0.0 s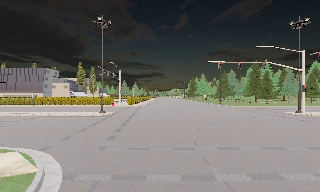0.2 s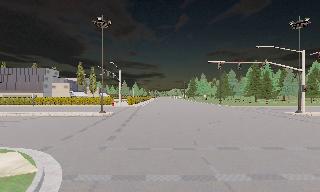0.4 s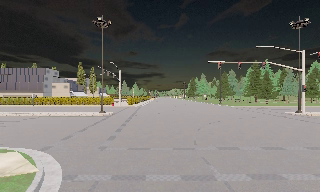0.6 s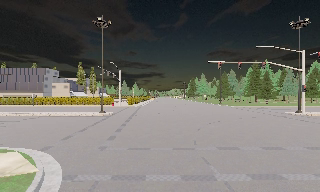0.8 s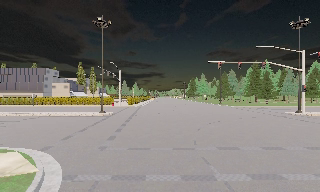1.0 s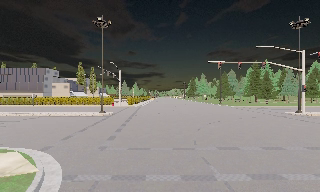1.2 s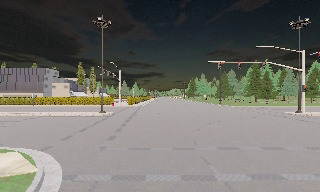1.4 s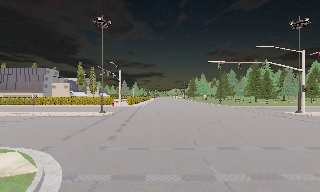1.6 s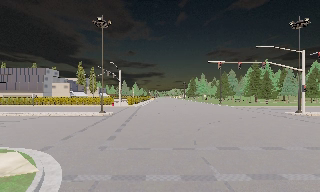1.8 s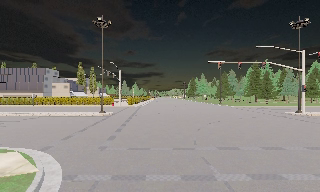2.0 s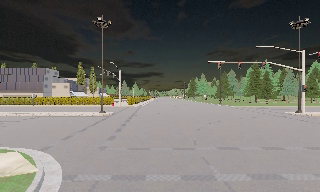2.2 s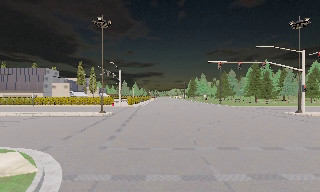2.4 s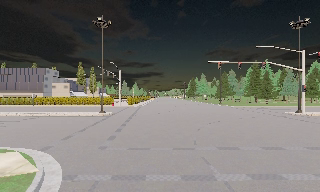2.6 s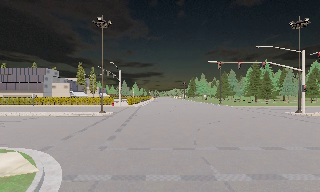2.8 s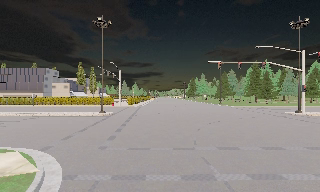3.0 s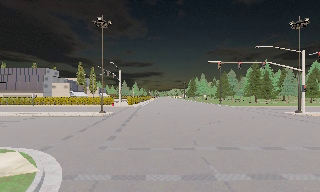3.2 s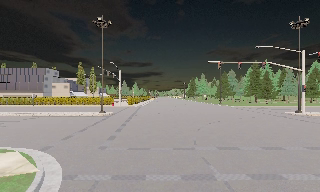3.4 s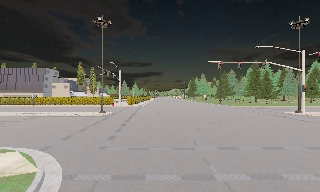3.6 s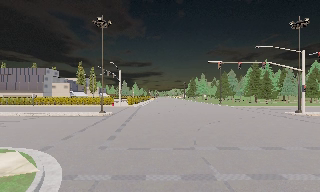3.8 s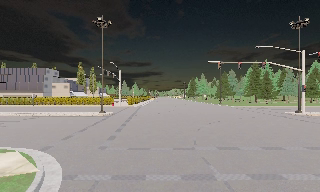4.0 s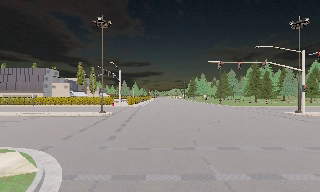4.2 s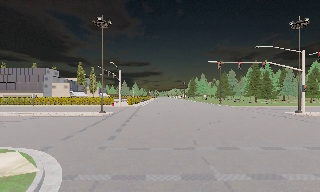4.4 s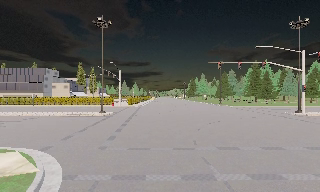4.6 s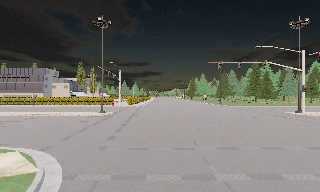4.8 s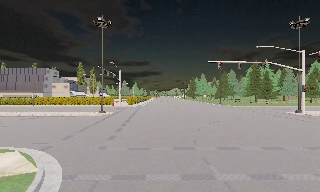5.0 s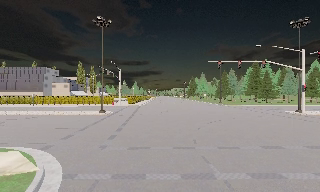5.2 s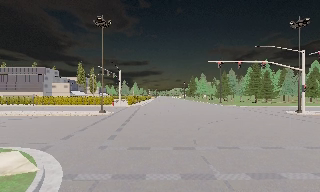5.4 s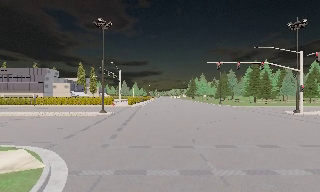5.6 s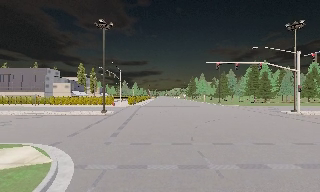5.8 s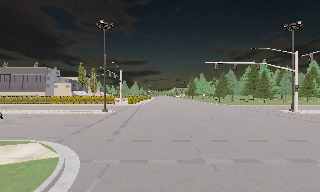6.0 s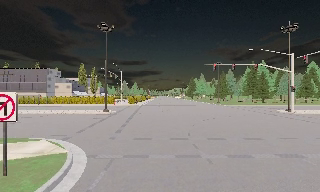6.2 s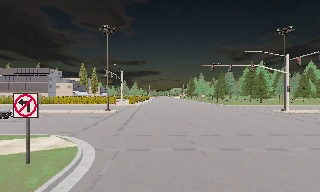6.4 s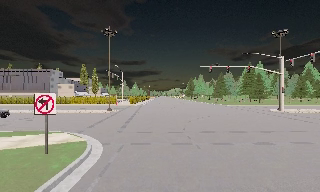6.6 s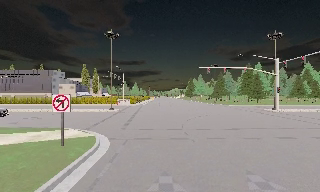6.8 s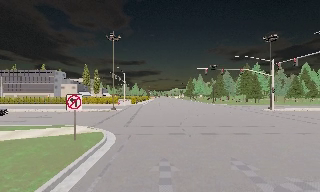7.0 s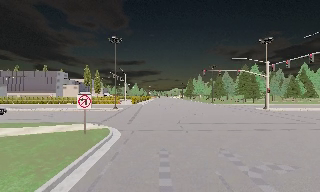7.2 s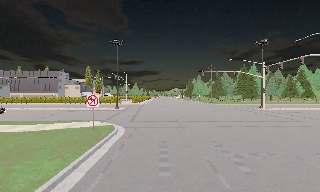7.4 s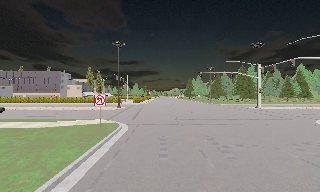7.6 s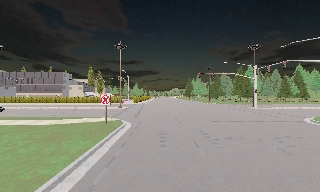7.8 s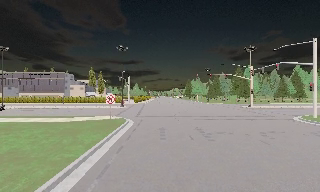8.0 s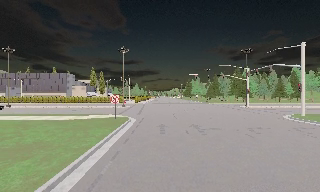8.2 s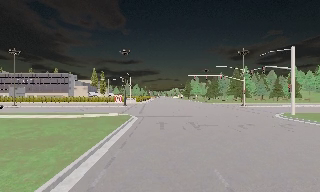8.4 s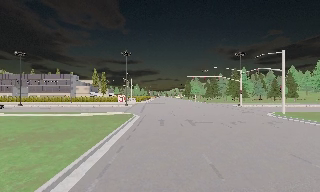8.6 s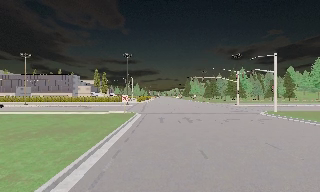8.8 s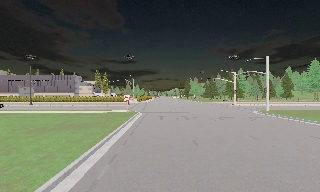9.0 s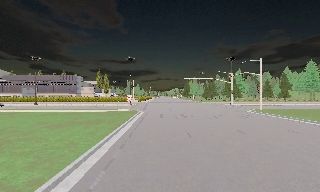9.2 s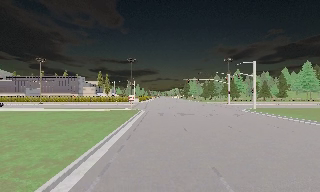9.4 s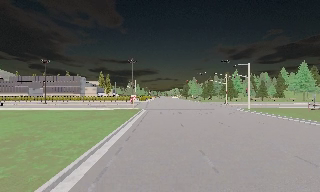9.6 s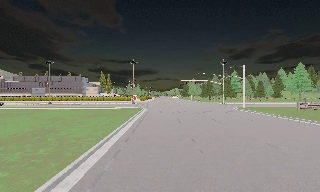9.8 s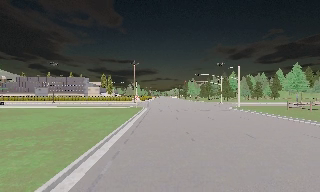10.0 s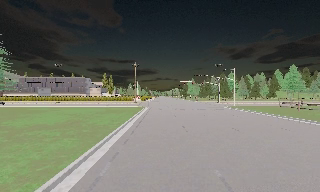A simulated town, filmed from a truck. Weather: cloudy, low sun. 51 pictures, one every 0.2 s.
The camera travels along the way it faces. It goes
backward.
0.0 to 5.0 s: The camera keeps its place and its aim.
5.0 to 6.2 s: The camera travels backward, about 2.5 m, so what stands in front gets smaller. It gains speed.
6.2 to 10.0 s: The camera travels backward, about 25 m, so what stands in front gets smaller. It gains speed.
The film runs backward here.
